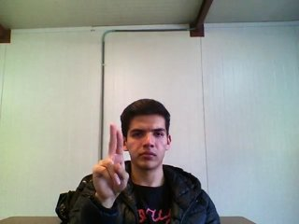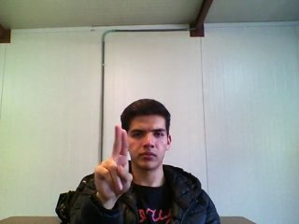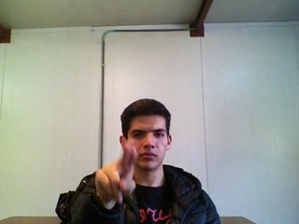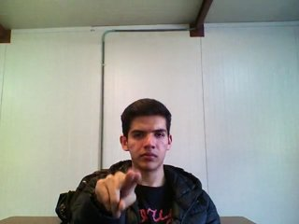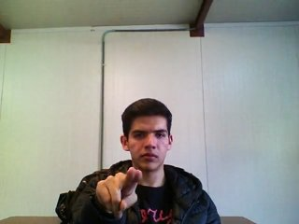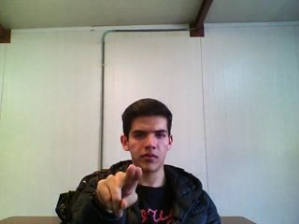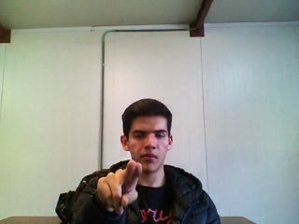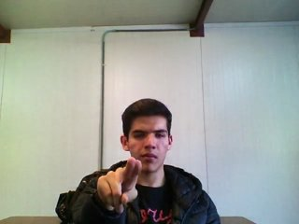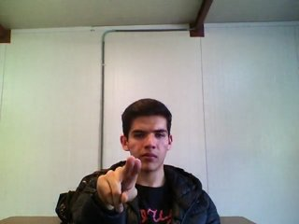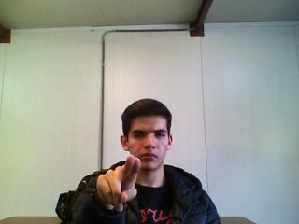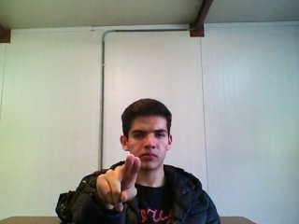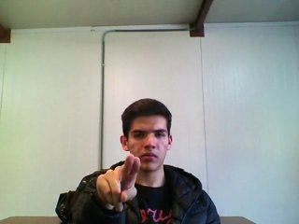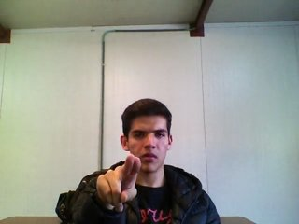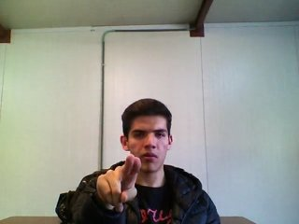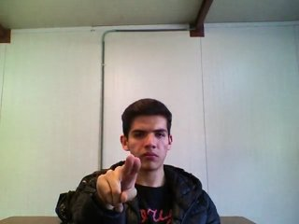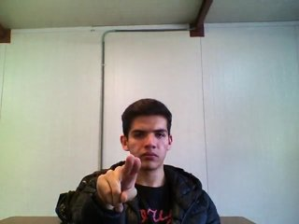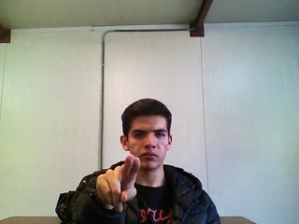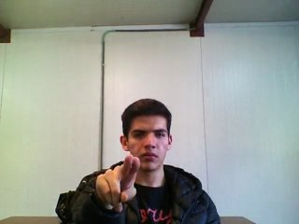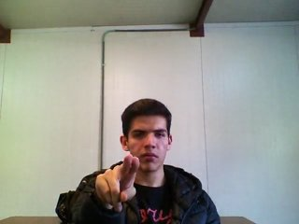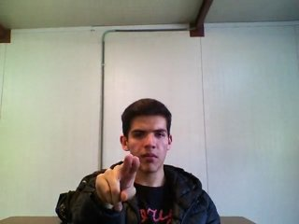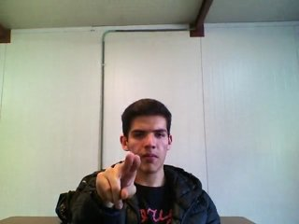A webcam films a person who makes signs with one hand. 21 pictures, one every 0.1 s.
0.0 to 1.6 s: Click with two fingers.
1.7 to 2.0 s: Pointing with two fingers.
